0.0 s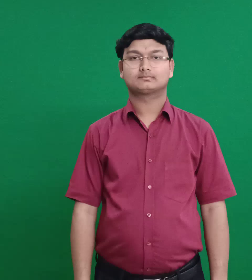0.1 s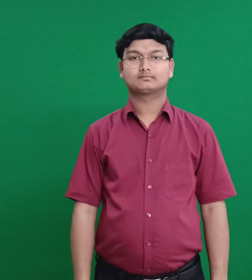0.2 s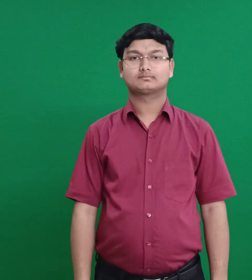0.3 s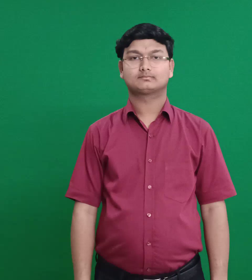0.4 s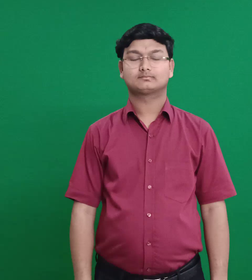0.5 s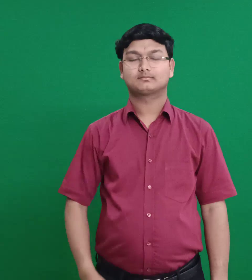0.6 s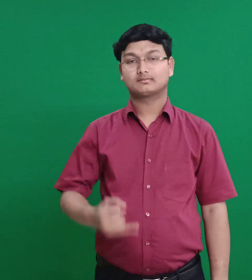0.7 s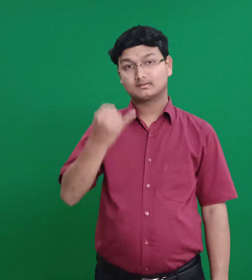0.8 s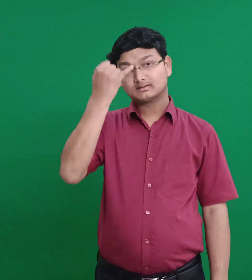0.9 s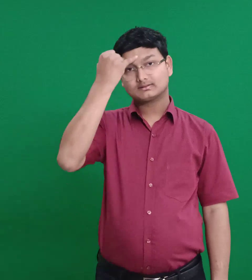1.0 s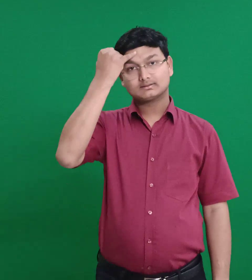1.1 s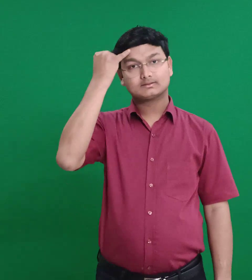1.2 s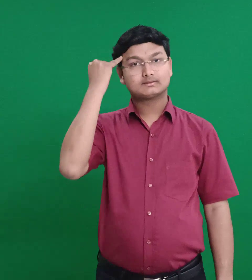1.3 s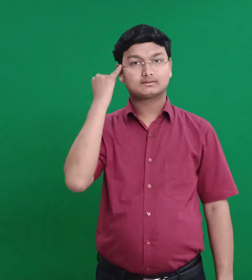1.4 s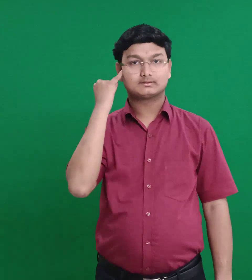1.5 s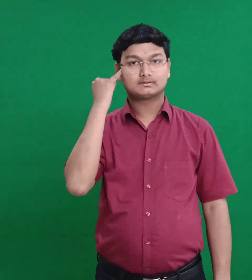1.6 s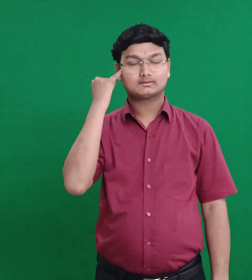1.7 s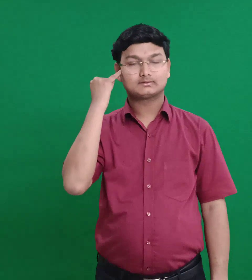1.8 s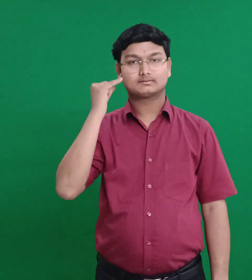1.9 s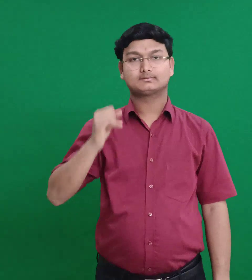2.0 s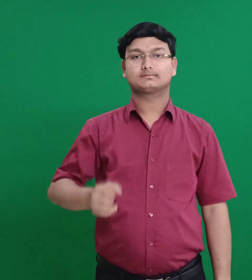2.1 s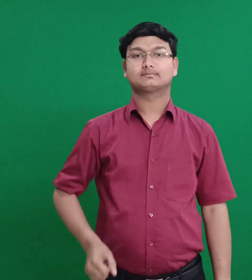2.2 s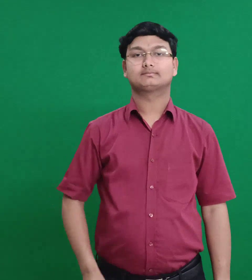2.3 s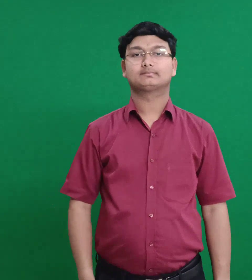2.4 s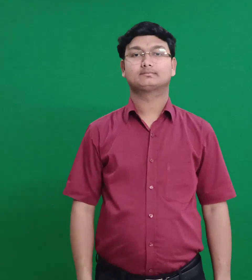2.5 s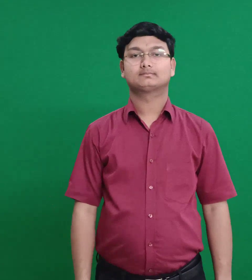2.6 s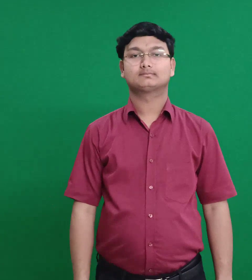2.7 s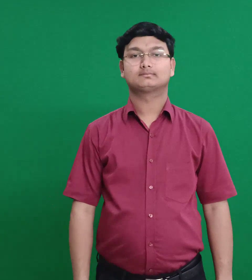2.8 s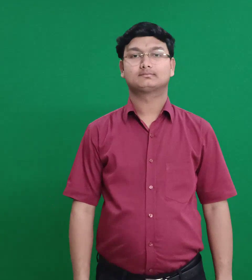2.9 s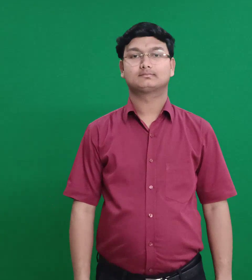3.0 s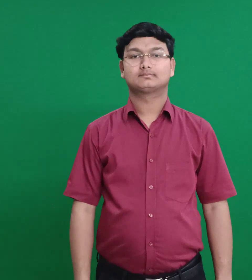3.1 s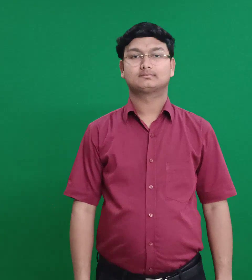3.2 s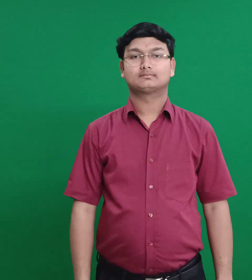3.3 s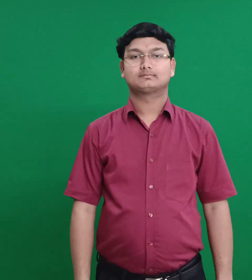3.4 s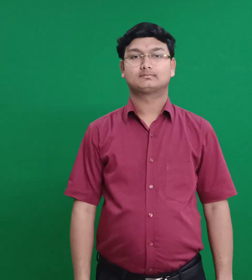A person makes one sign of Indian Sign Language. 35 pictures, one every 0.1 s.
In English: jesse
